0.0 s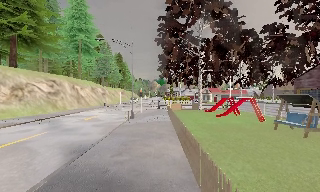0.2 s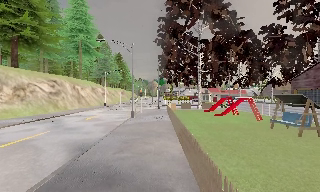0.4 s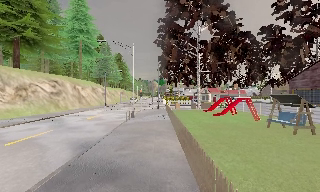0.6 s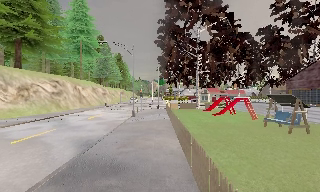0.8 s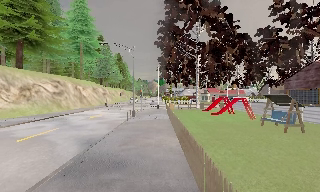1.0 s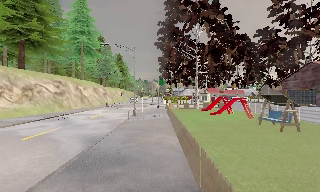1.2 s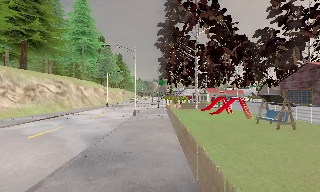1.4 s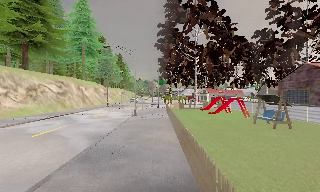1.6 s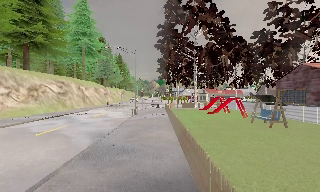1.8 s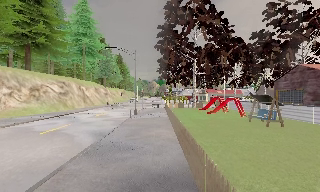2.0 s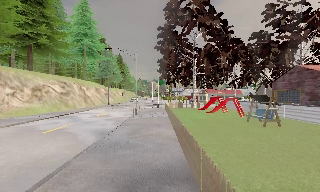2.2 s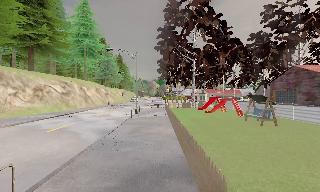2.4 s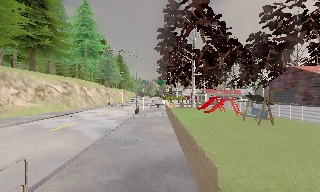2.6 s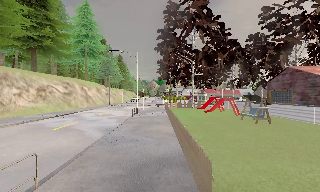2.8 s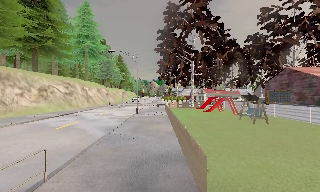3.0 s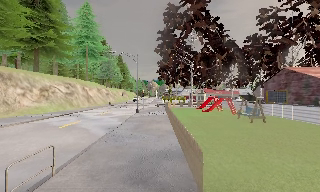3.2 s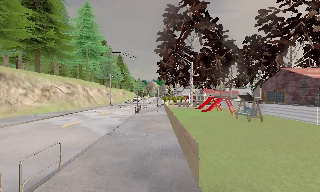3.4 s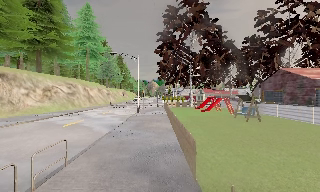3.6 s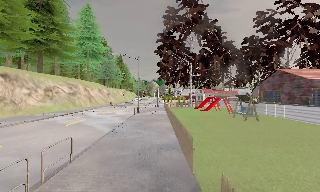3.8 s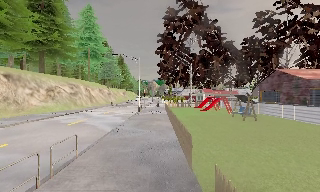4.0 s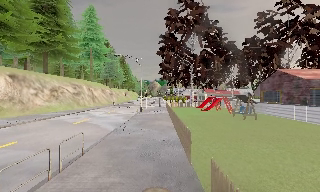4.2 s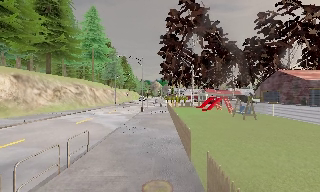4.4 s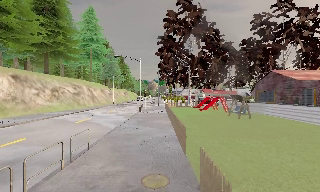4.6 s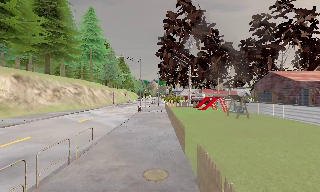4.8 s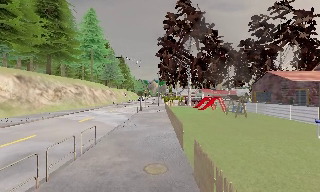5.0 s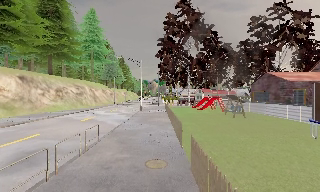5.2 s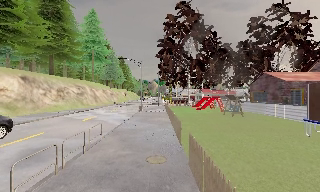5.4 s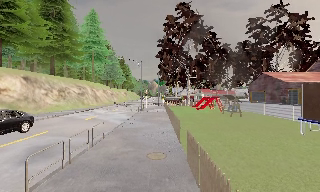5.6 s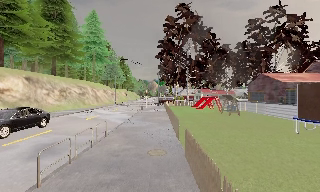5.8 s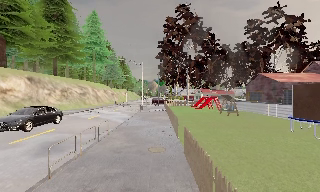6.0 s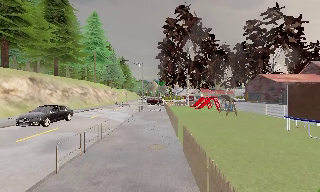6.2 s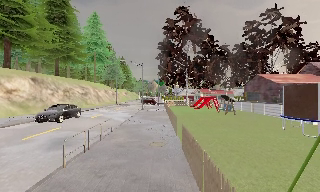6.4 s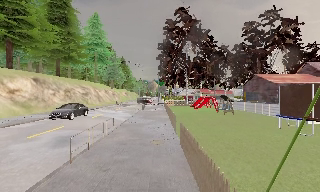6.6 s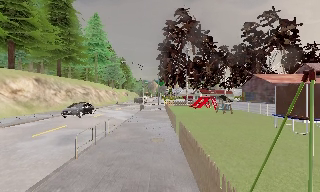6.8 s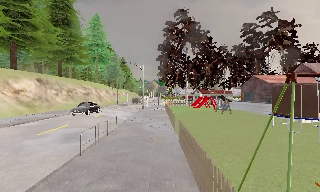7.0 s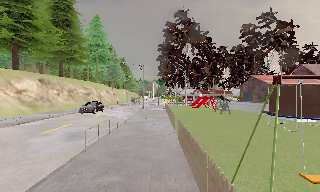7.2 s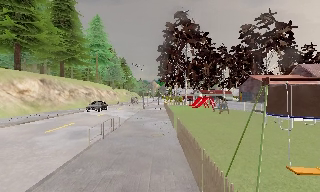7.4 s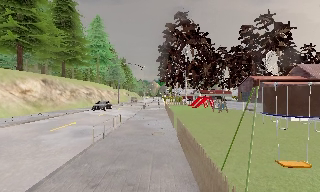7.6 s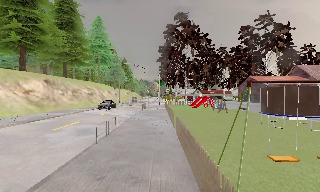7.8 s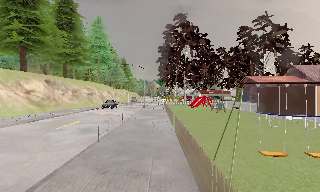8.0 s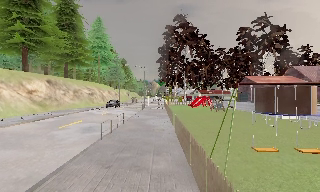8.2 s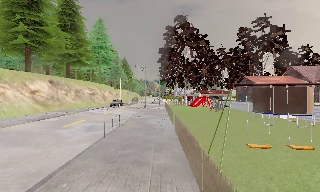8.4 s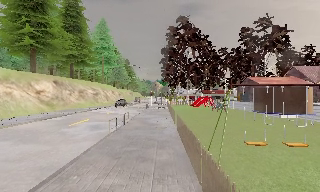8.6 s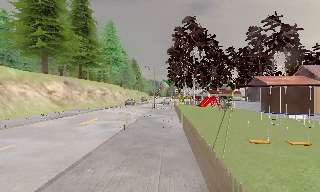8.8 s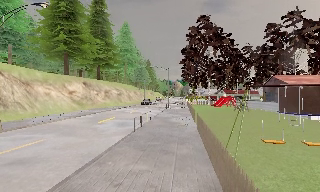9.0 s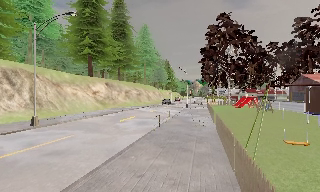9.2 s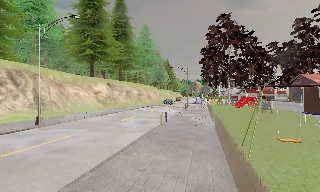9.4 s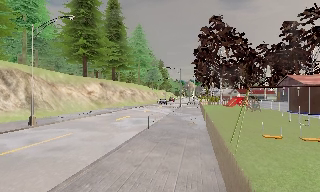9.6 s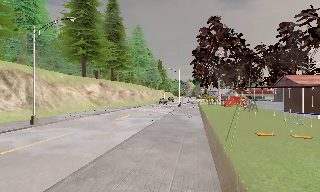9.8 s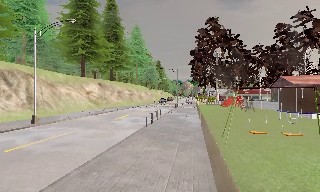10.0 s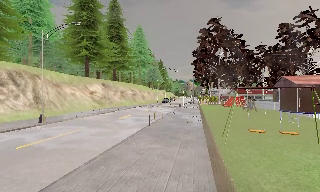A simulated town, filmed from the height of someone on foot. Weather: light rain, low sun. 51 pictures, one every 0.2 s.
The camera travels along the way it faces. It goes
backward.
0.0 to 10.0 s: The camera pans to its left, which is counterclockwise from overhead, by about 15 degrees. It travels backward, about 16 m, so what stands in front gets smaller.
The film runs backward here.
